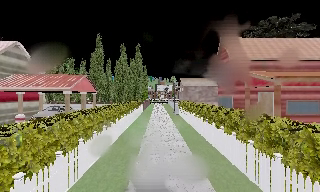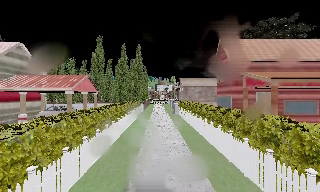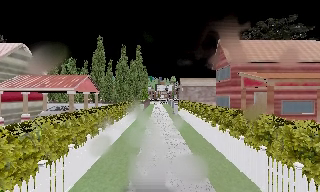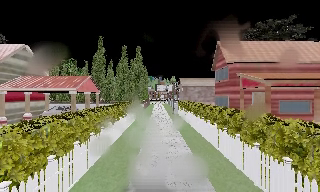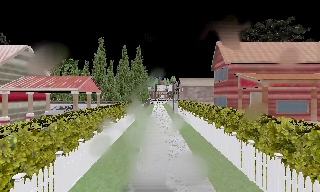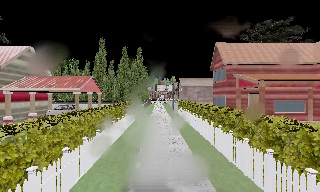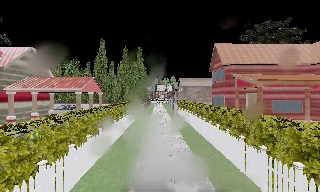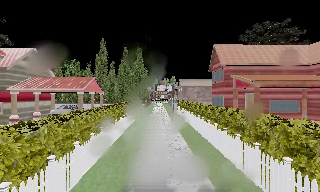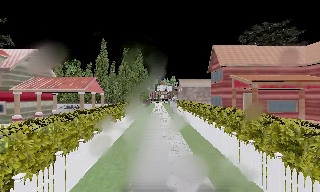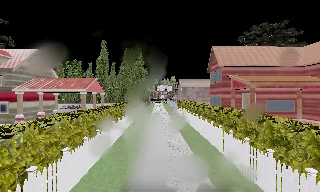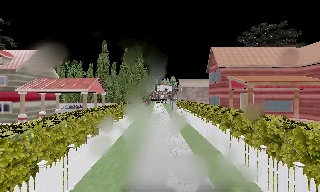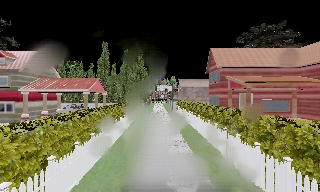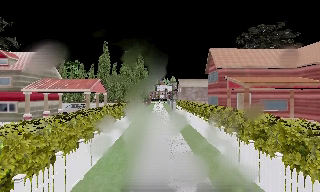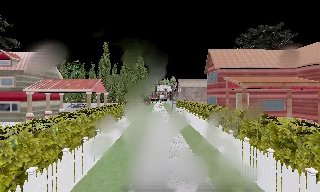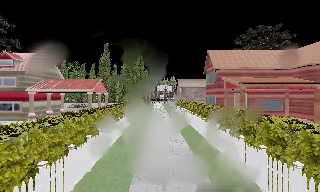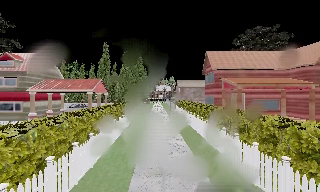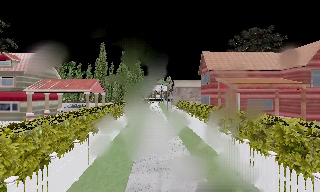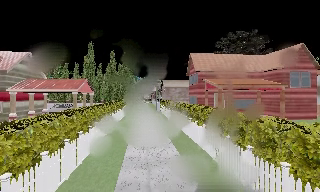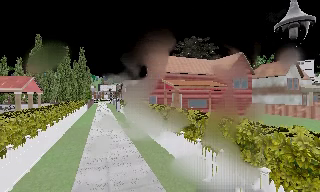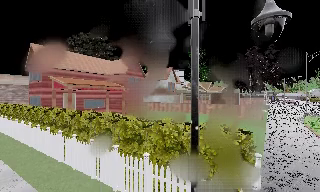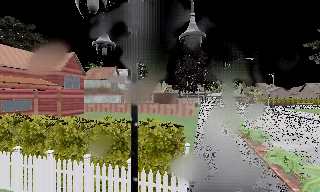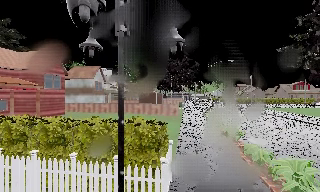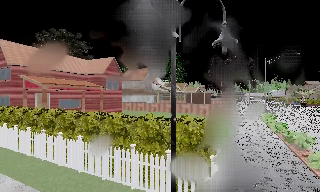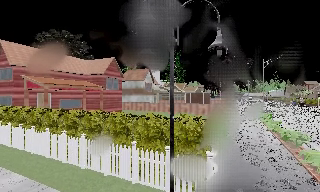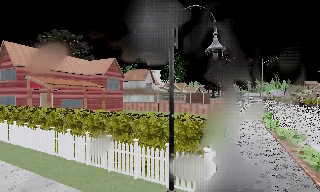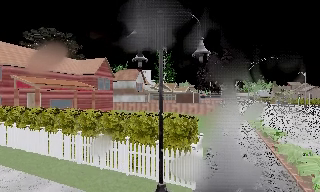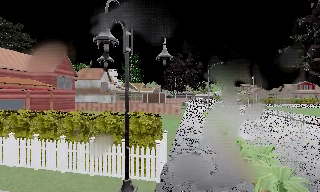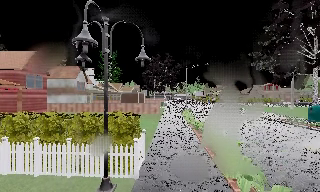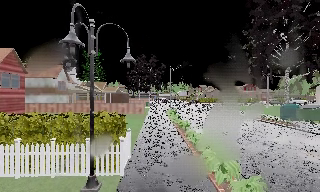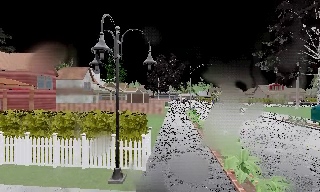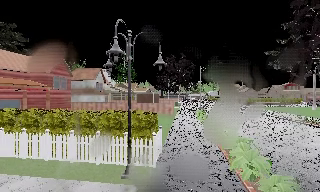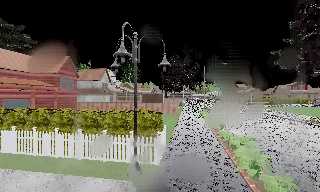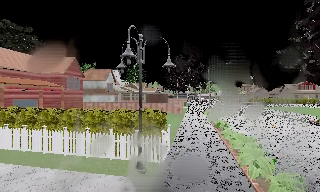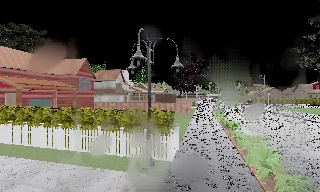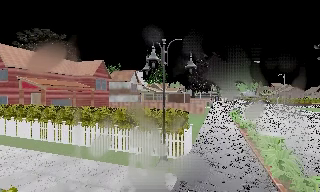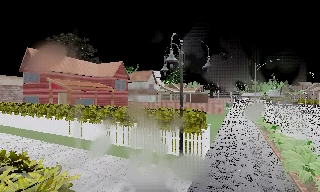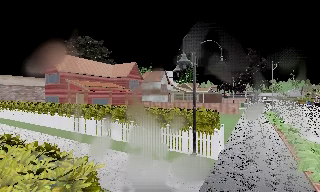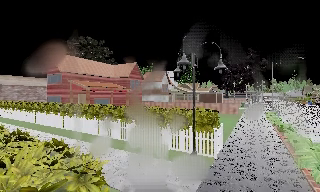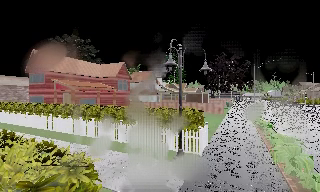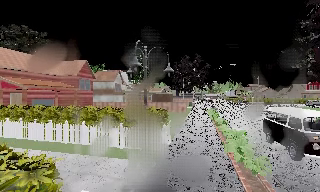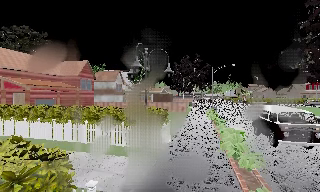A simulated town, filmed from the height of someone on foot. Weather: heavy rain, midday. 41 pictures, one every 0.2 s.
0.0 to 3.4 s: The camera travels backward, about 4.5 m, so what stands in front gets smaller.
3.4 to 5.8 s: The camera swings to its right by about 80 degrees, and the scene slides to the left. It travels backward, about 3 m.
5.8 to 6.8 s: The camera pans to its left, which is counterclockwise from overhead, by about 15 degrees. It travels backward, about 1 m, so what stands in front gets smaller.
6.8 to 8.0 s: The camera travels backward, about 1 m, so what stands in front gets smaller.
The film runs backward here.
